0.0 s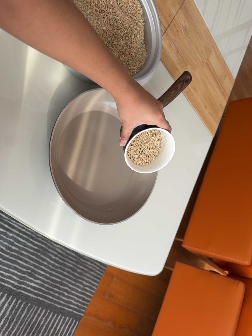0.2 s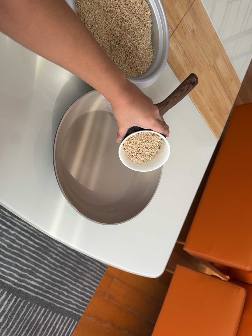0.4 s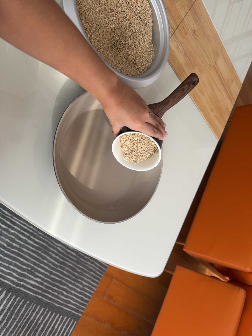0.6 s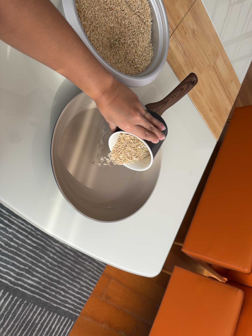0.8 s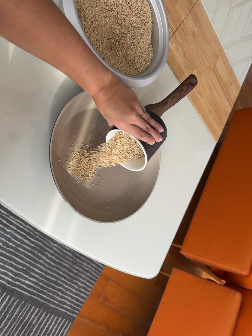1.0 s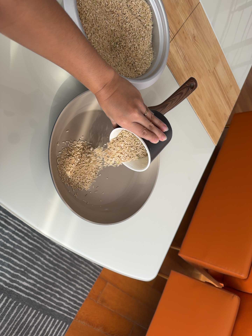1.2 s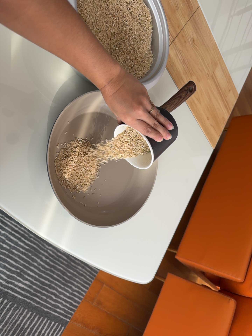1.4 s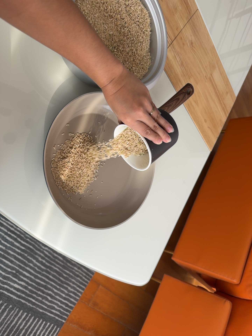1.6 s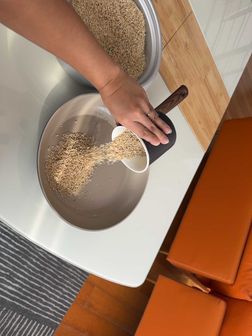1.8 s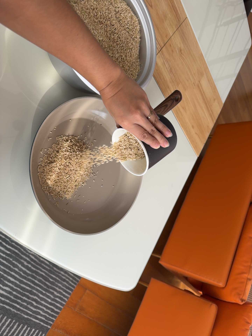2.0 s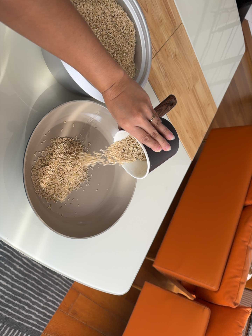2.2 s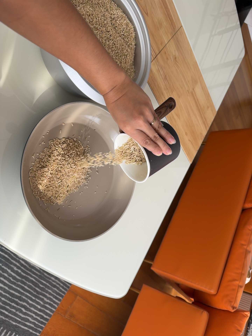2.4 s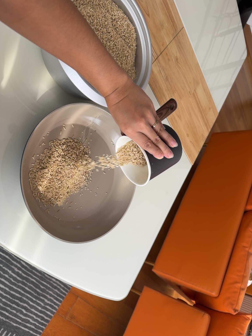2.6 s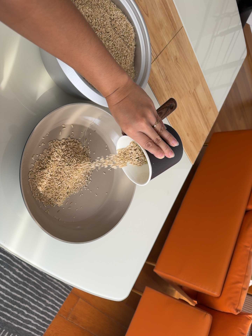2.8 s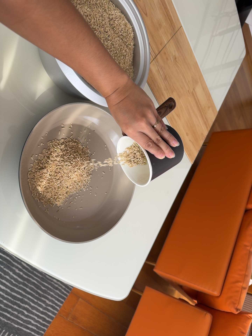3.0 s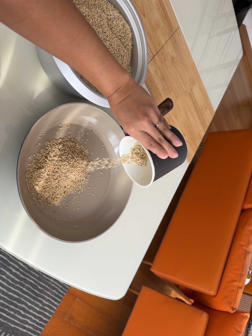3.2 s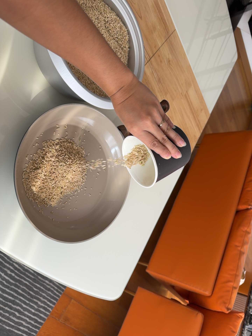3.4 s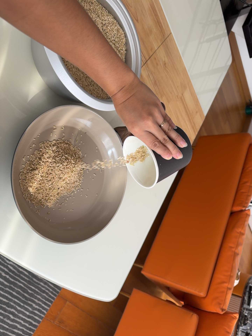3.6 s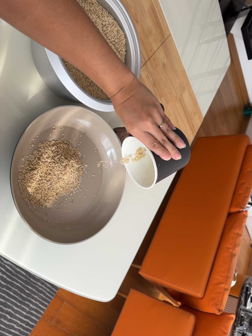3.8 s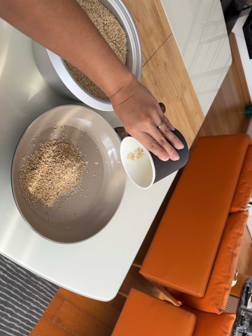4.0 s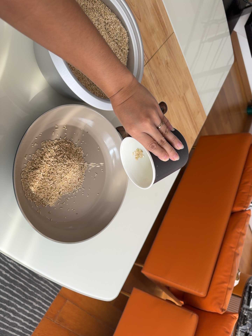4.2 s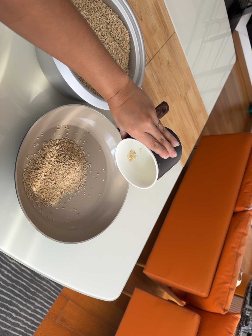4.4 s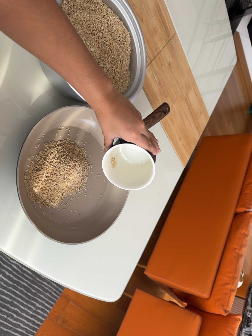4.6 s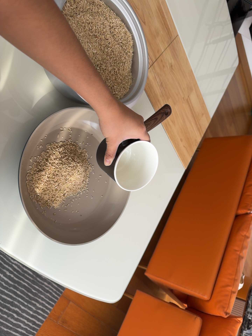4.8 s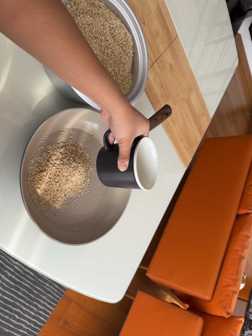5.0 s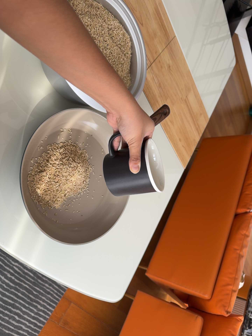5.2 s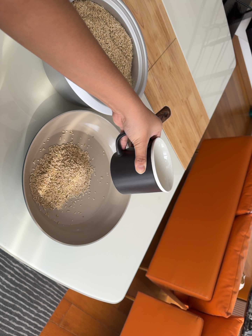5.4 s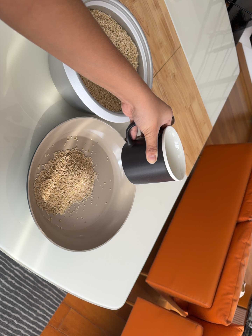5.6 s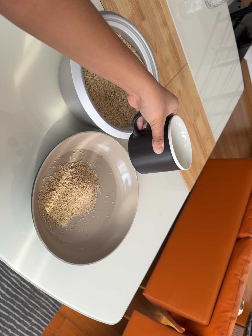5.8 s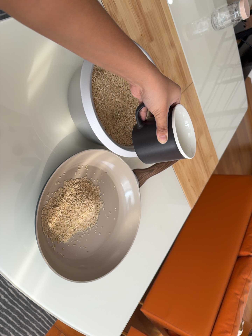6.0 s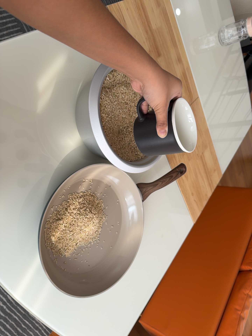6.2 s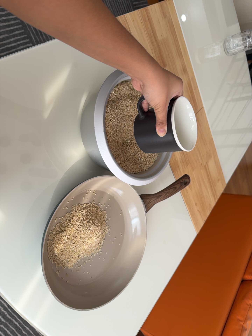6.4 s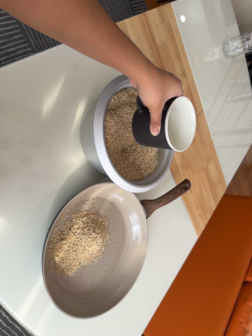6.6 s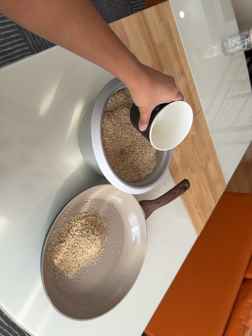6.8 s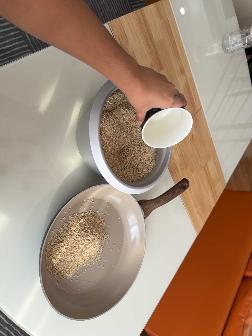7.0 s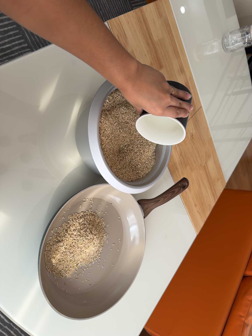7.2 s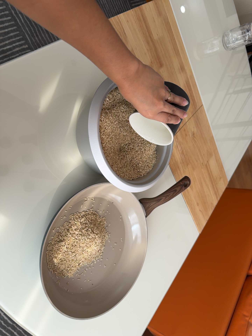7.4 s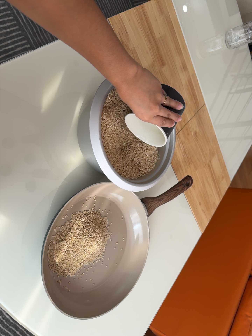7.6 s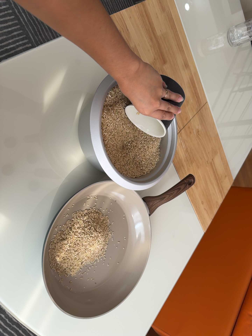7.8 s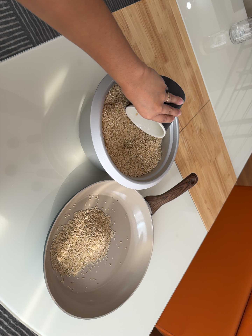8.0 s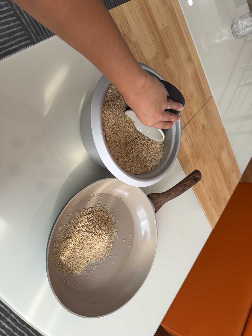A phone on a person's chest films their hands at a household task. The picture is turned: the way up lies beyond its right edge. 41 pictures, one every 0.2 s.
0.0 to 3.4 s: The camera shifts only a little, or ends up much as it began.
3.4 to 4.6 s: The camera keeps its place and its aim.
4.6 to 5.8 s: The camera shifts only a little, or ends up much as it began.
5.8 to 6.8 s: The camera travels toward the top of its view, about 7 cm, so close, fixed things drift downward.
6.8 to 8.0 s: The camera shifts only a little, or ends up much as it began.
The film runs forward here.
